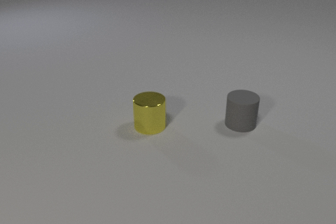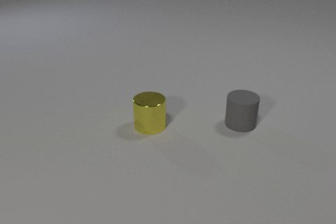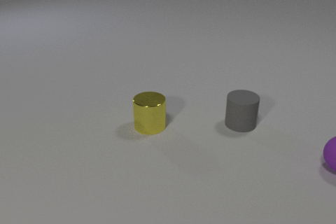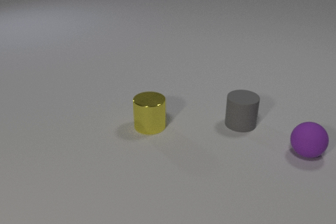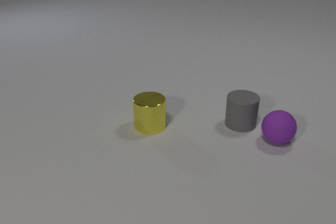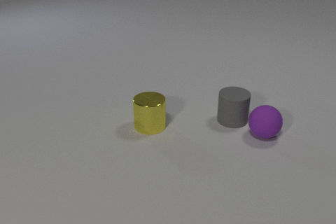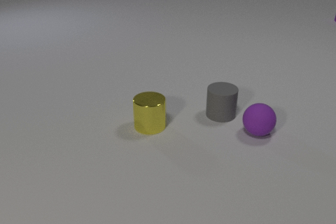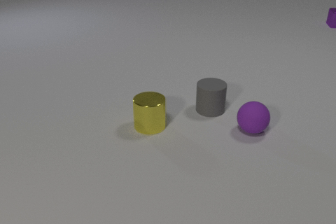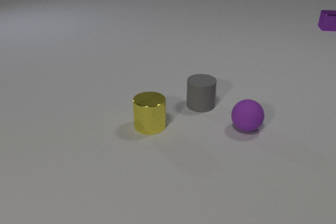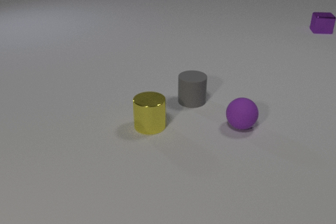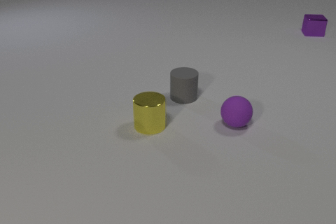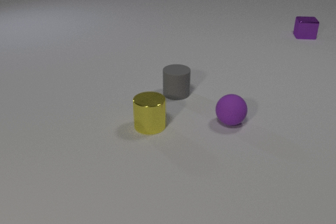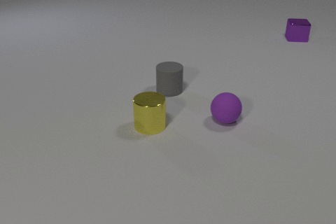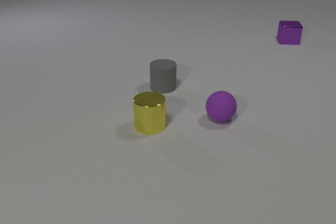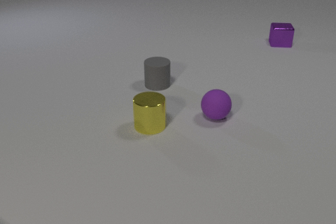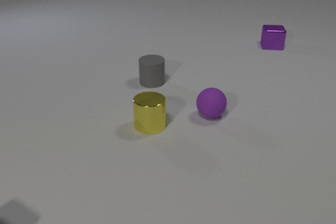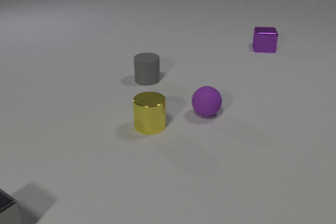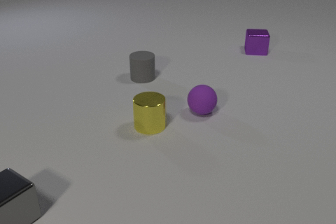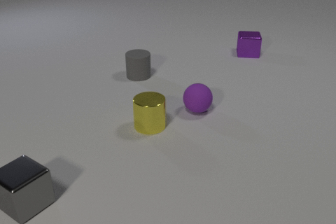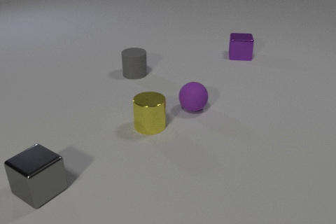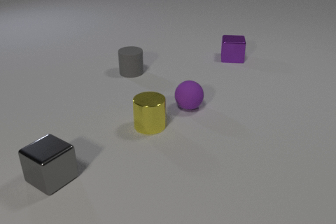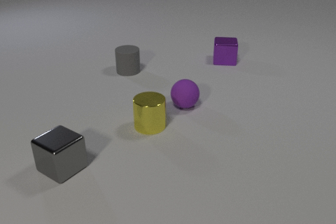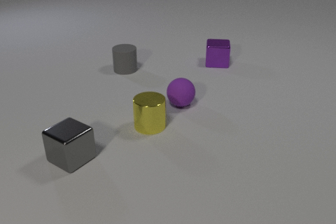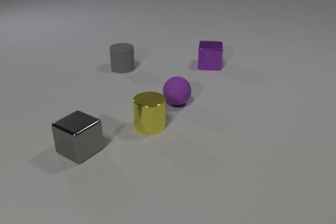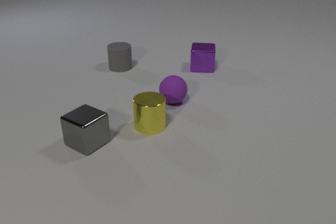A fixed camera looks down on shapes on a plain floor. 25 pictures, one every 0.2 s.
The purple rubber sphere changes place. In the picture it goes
to the left.
0.0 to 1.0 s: The purple rubber sphere comes in at the right edge, rolls to the left and away from the camera. The gray rubber cylinder slides to the left. The purple rubber sphere and the gray rubber cylinder collide.
1.0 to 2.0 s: The purple rubber sphere rolls to the left and away from the camera. The gray rubber cylinder slides to the left and away from the camera. The purple metal cube comes in at the right edge, slides toward the camera and to the left.
2.0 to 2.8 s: The purple rubber sphere rolls to the left and away from the camera. The gray rubber cylinder slides away from the camera and to the left. The purple metal cube slides toward the camera and to the left.
2.8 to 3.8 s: The purple rubber sphere rolls to the left and away from the camera. The gray rubber cylinder slides away from the camera and to the left. The purple metal cube slides toward the camera and to the left. The gray metal cube comes in at the left edge, slides away from the camera and to the right.
3.8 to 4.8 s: The purple rubber sphere rolls to the left and away from the camera. The gray rubber cylinder slides away from the camera and to the left. The purple metal cube slides to the left and toward the camera. The gray metal cube slides away from the camera and to the right.
How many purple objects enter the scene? 2.
How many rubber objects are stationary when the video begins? 1.
How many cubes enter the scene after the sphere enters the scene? 2.
